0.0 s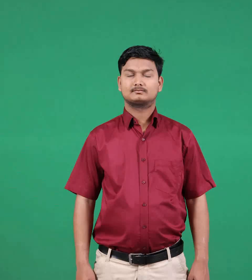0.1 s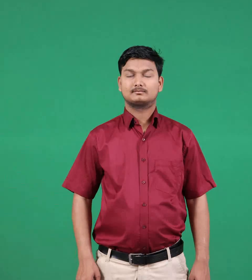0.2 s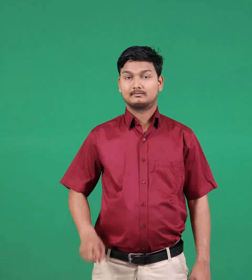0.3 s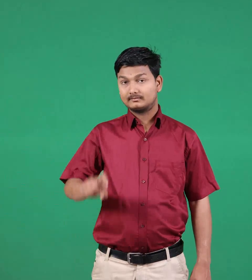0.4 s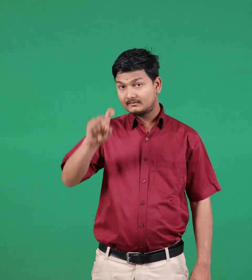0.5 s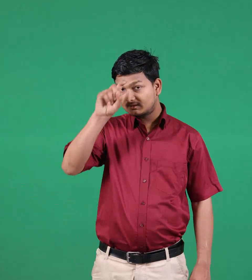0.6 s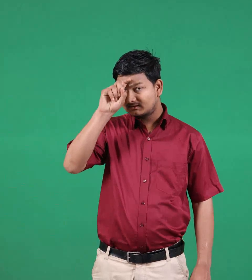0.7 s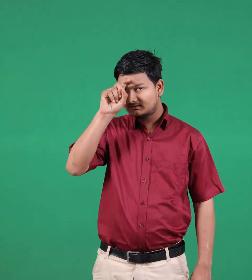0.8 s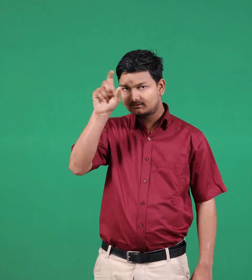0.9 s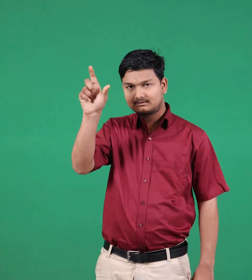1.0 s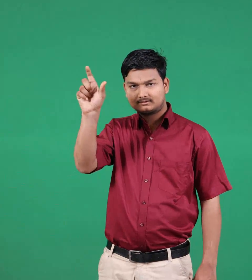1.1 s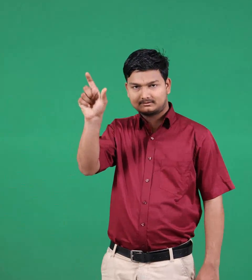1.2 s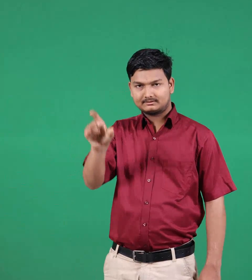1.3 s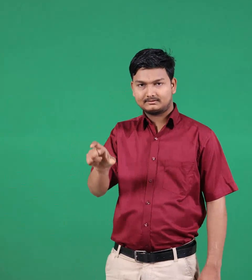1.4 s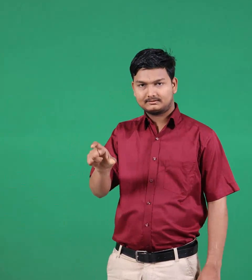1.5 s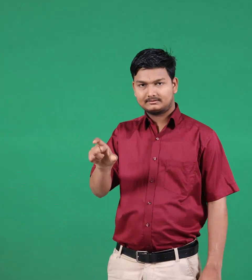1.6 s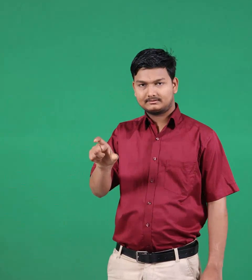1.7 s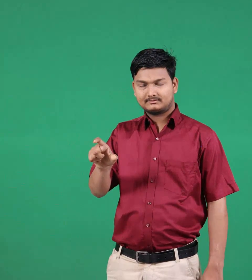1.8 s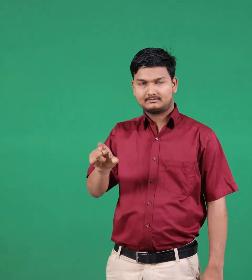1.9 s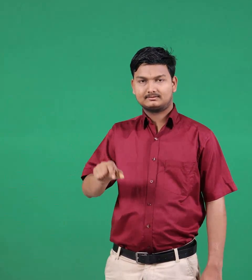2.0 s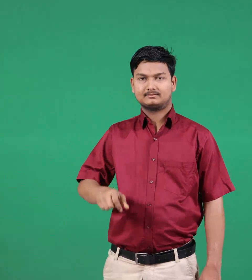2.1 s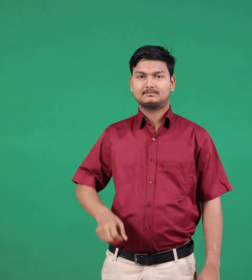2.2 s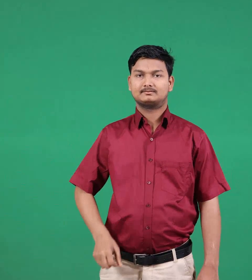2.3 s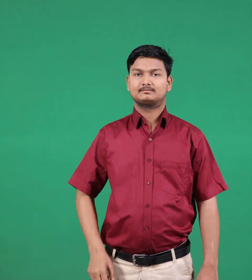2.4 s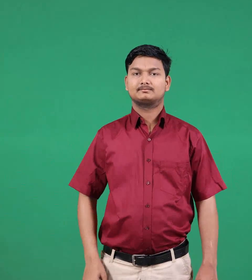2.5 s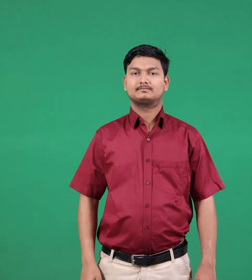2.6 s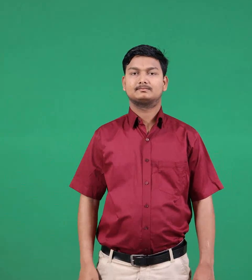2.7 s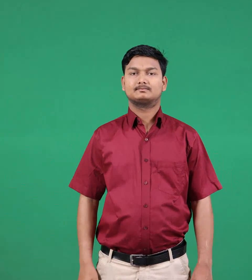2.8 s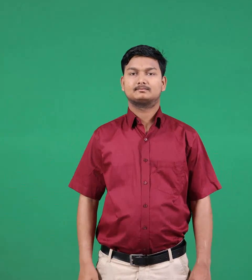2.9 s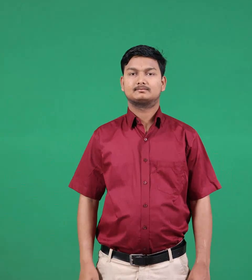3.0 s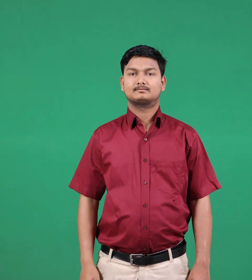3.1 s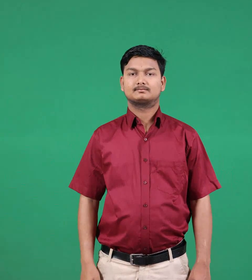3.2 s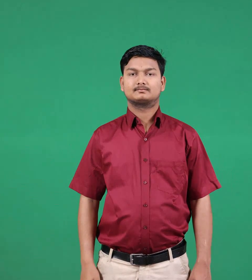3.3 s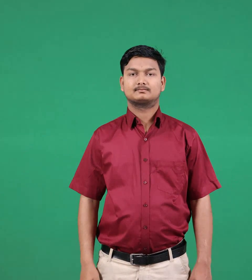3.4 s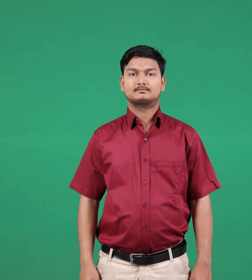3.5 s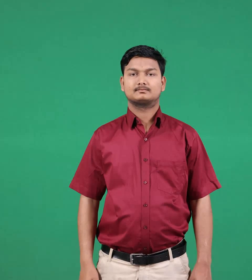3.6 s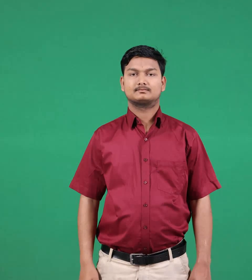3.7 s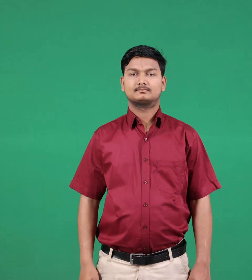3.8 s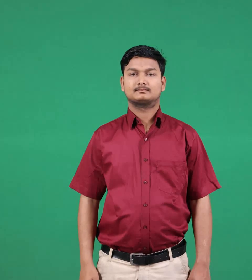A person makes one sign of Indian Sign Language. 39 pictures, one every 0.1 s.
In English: egyptian
